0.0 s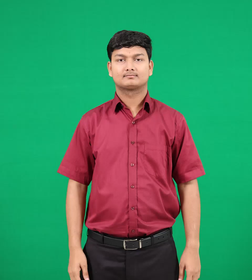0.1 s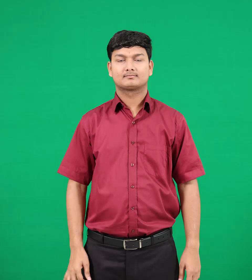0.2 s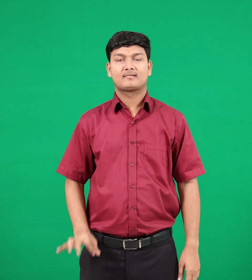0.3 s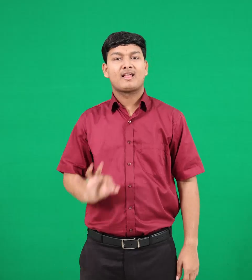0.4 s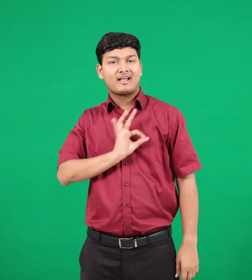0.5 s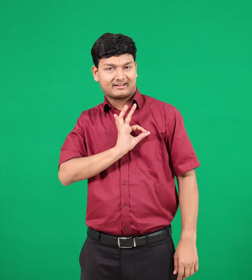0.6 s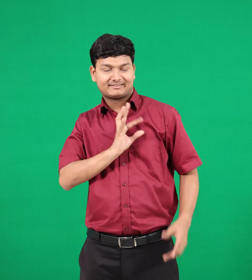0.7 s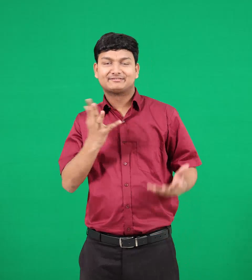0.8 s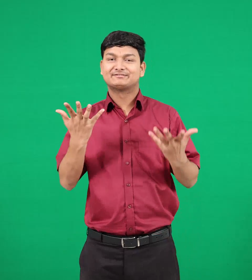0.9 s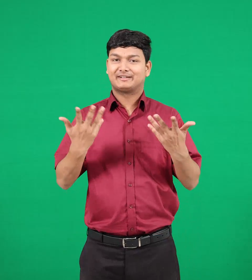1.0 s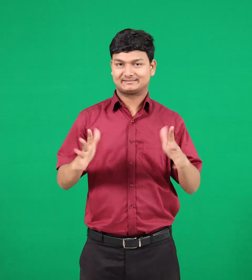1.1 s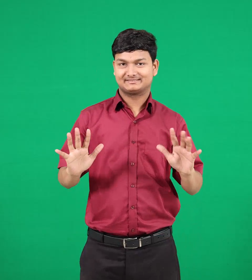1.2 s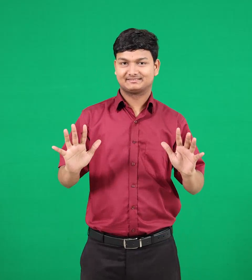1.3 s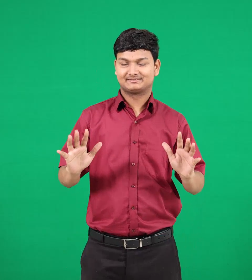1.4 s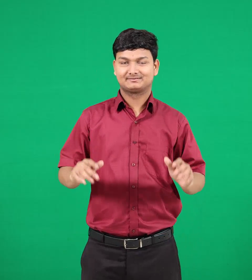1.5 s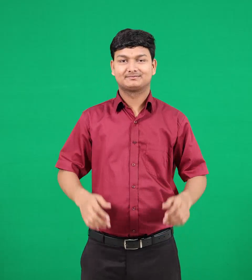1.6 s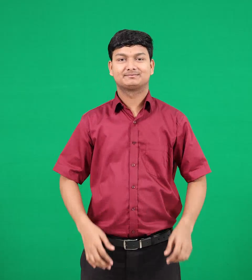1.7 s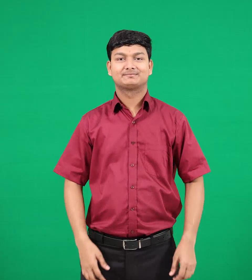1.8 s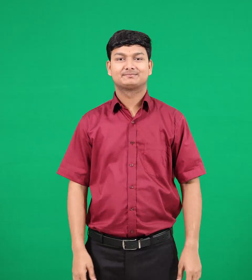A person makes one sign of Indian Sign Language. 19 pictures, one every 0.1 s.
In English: liked
